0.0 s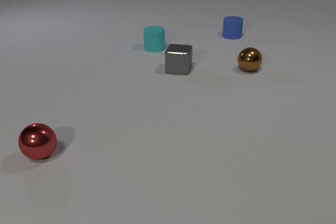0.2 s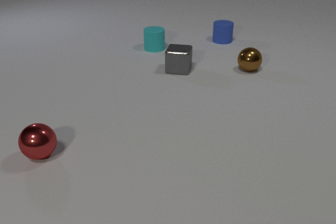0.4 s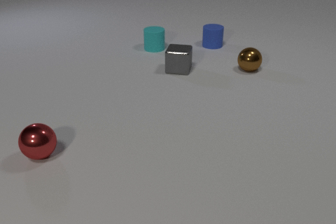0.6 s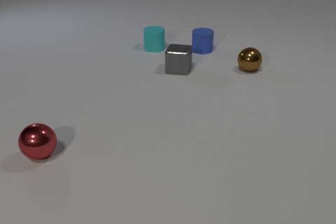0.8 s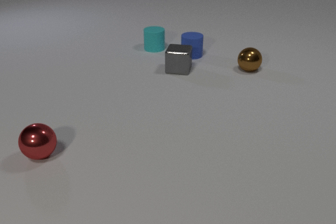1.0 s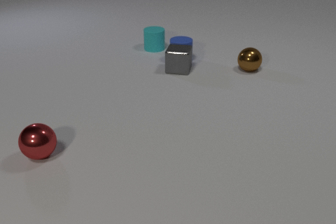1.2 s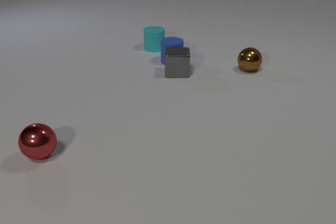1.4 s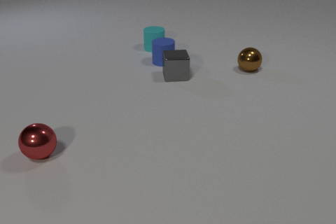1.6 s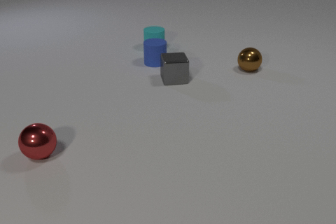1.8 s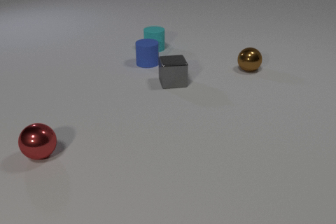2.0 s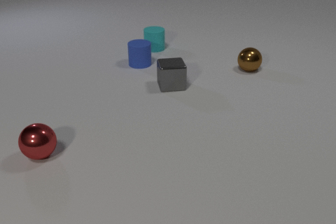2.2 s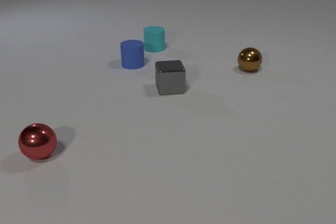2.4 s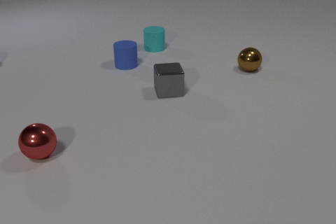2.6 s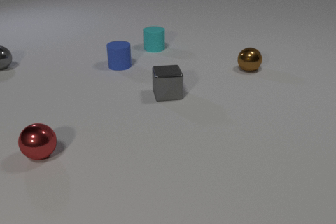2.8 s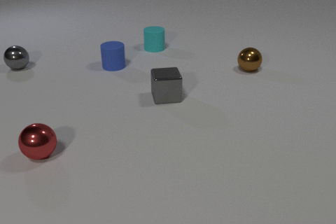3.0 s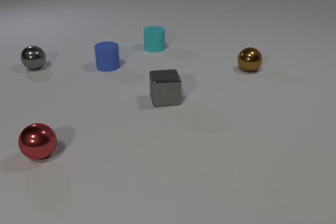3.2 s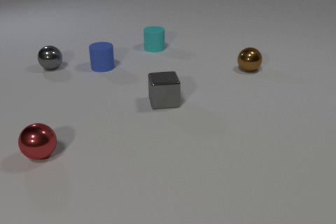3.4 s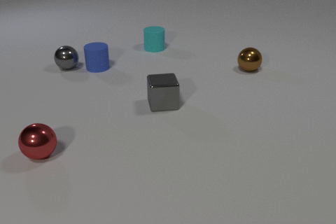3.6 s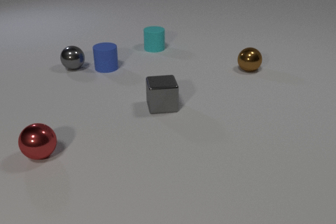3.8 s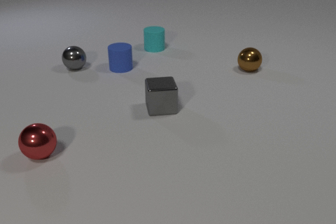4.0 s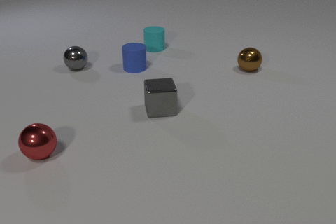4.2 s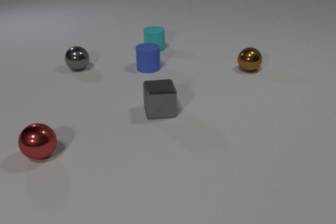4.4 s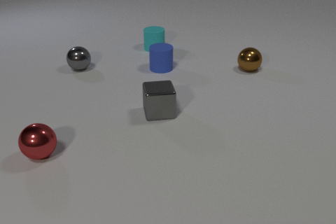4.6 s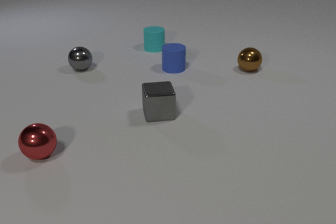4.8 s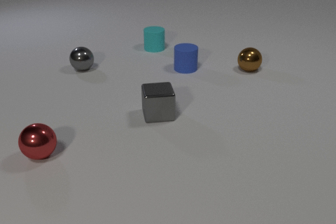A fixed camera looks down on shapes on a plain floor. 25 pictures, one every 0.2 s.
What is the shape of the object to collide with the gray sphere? cylinder.
What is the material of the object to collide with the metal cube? rubber.
What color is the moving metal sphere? gray.
0.0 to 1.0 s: The blue rubber cylinder slides toward the camera and to the left. The blue rubber cylinder and the gray metal cube collide.
1.0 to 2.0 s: The blue rubber cylinder slides to the left. The gray metal cube slides toward the camera, spins counterclockwise seen from above by about 15 degrees, its near face sliding to the right.
2.0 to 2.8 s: The blue rubber cylinder slides to the left. The gray metal cube slides toward the camera. The gray metal sphere comes in at the left edge, rolls to the right and toward the camera.
2.8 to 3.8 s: The blue rubber cylinder slides to the right and toward the camera. The gray metal cube slides toward the camera. The gray metal sphere rolls to the right. The blue rubber cylinder and the gray metal sphere collide.
3.8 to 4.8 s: The blue rubber cylinder slides to the right. The gray metal cube slides toward the camera. The gray metal sphere rolls to the right.
